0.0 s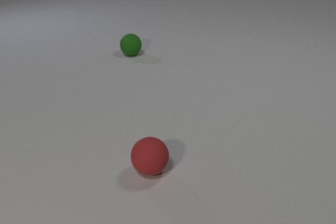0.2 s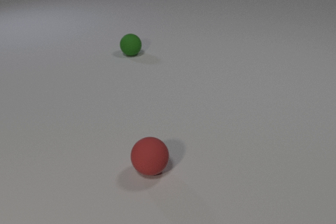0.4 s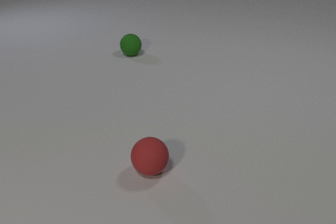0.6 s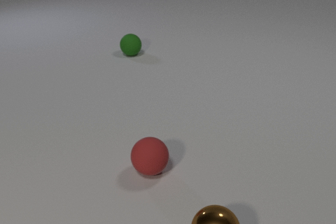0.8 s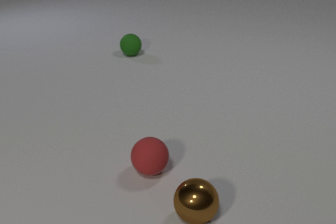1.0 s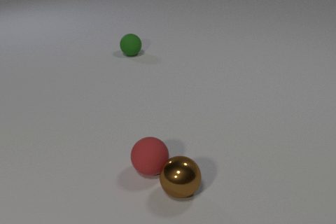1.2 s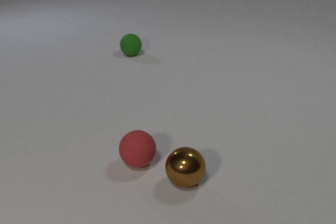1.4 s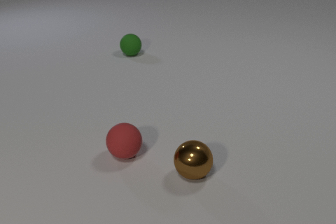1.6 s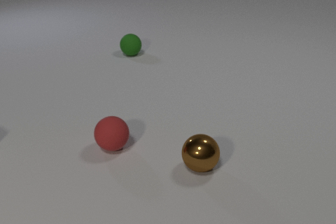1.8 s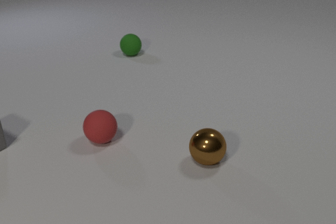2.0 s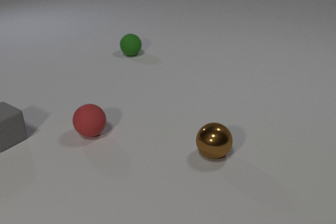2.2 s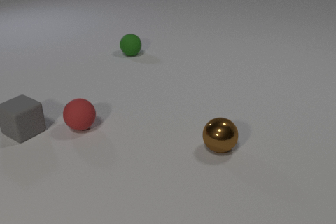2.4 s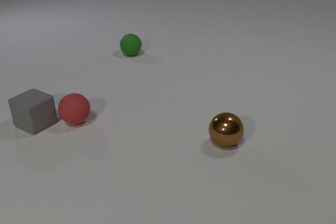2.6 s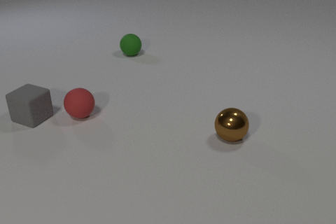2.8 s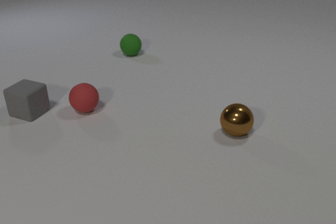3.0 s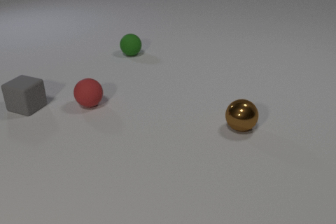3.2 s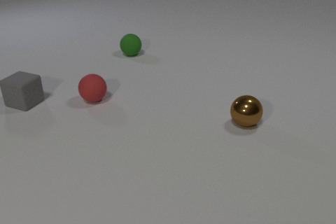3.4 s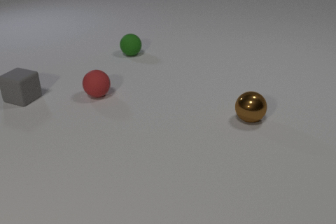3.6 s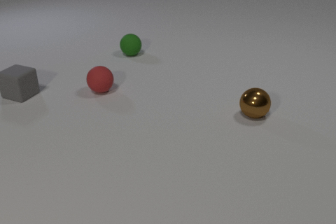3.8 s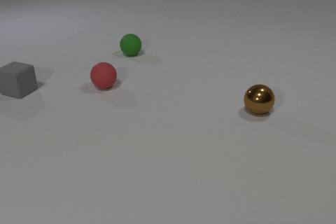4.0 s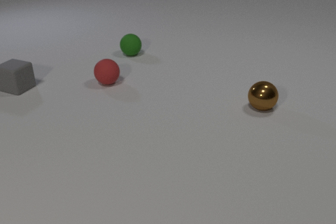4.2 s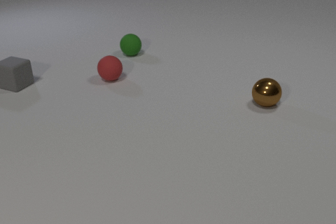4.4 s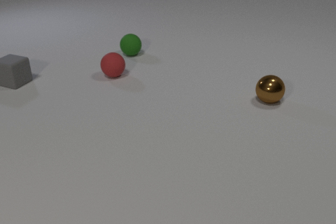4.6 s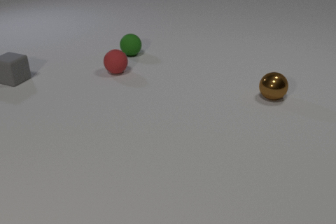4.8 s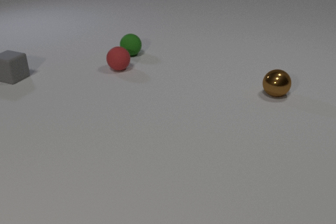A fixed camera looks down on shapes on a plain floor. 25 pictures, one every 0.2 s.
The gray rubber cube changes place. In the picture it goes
away from the camera.
The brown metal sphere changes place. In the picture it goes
away from the camera.
0.0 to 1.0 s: The brown metal sphere comes in at the bottom edge, rolls away from the camera and to the left.
1.0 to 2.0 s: The brown metal sphere rolls away from the camera and to the right. The red rubber sphere rolls away from the camera and to the left. The gray rubber cube comes in at the left edge, slides to the right and away from the camera. The brown metal sphere and the red rubber sphere collide.
2.0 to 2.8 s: The brown metal sphere rolls away from the camera and to the right. The red rubber sphere rolls away from the camera. The gray rubber cube slides away from the camera and to the right. The red rubber sphere and the gray rubber cube collide.
2.8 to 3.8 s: The brown metal sphere rolls away from the camera and to the right. The red rubber sphere rolls away from the camera and to the right. The gray rubber cube slides away from the camera.
3.8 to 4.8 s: The brown metal sphere rolls away from the camera. The red rubber sphere rolls away from the camera. The gray rubber cube slides away from the camera.
Are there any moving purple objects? no.
What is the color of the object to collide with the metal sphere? red.
How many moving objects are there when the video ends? 3.
